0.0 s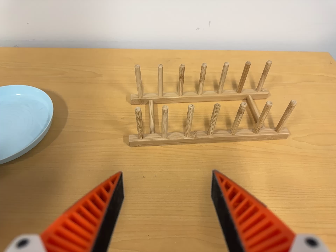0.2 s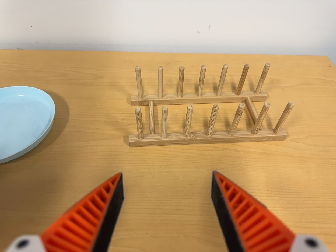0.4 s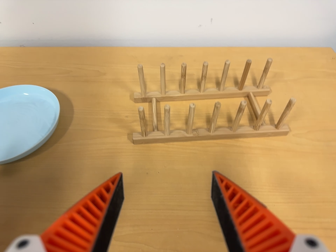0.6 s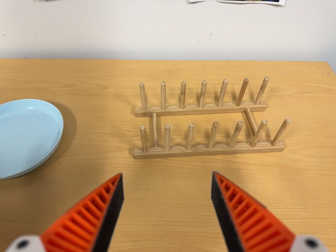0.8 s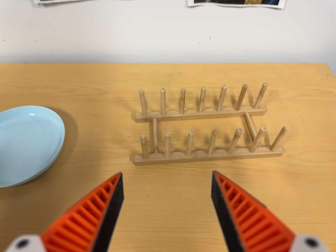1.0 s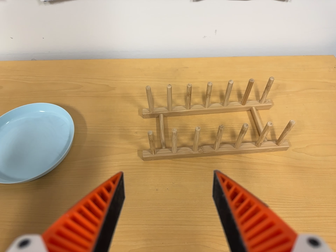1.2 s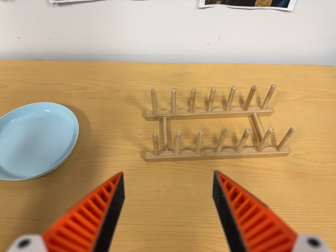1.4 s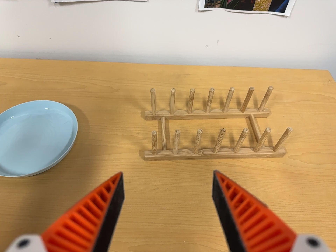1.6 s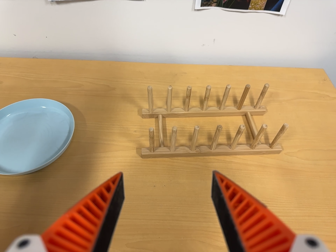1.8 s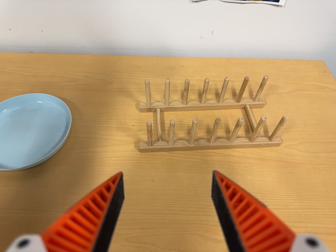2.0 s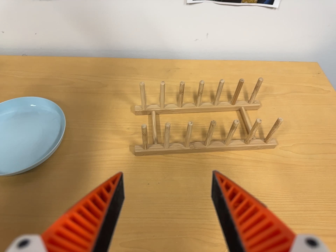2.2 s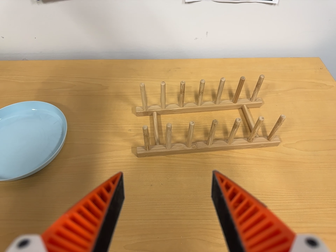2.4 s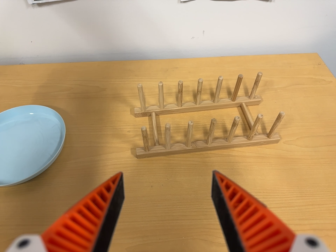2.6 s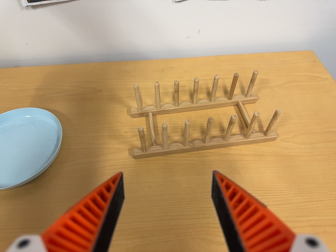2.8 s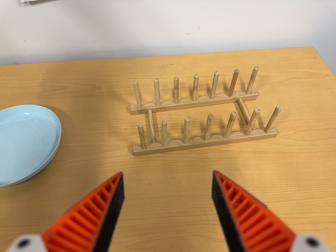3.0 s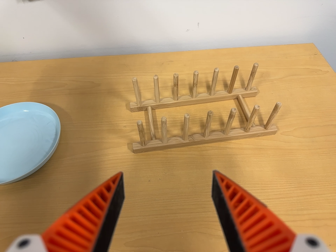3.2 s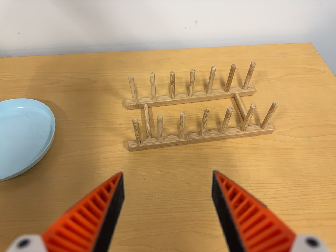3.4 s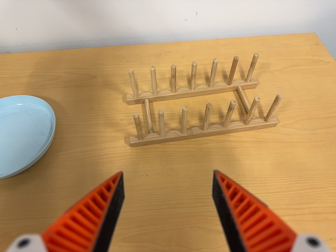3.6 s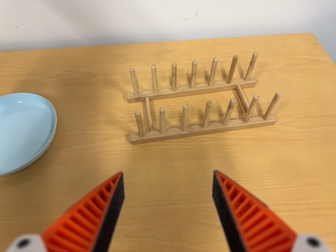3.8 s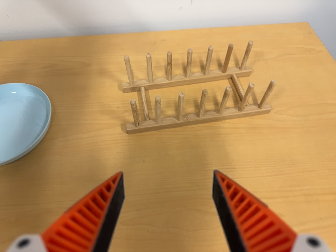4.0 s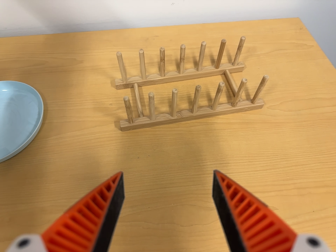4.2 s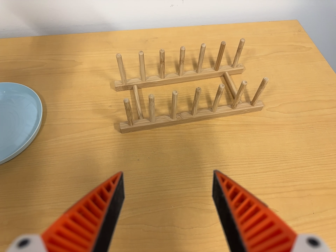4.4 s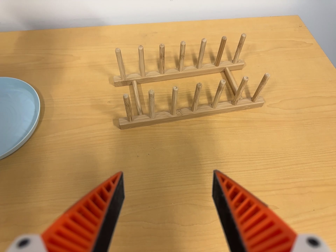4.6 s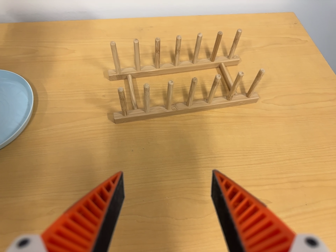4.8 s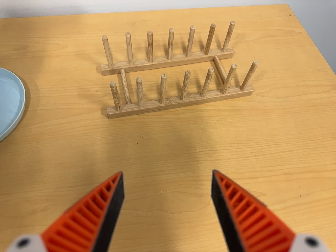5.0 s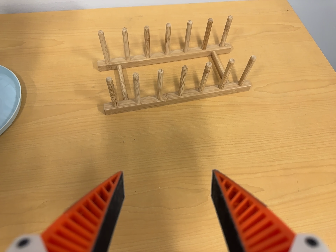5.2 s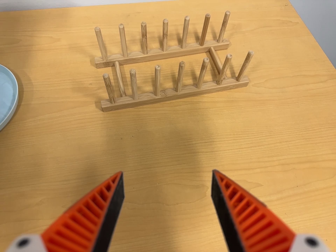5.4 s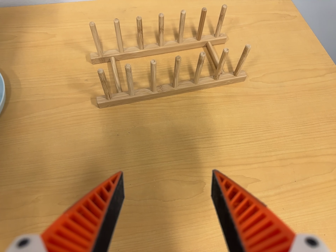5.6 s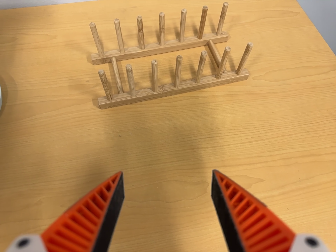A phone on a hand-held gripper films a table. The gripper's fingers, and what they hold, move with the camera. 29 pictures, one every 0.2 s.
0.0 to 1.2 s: The camera travels toward the top of its view and backward, about 8 cm.
1.2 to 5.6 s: The camera travels toward the bottom of its view, about 6 cm, so close, fixed things drift upward. Its aim tips toward the bottom of its view by about 10 degrees, and the scene shifts upward. It rolls about its line of sight by about 10 degrees, and the scene rotates counterclockwise.
The film runs forward here.
